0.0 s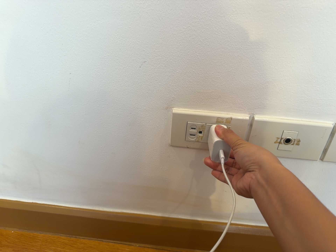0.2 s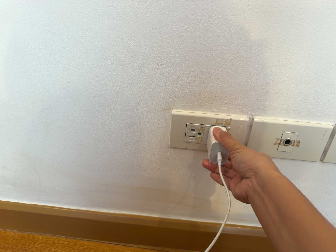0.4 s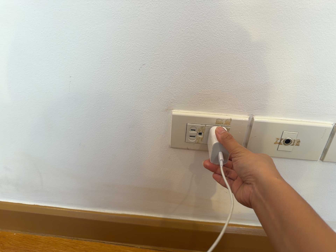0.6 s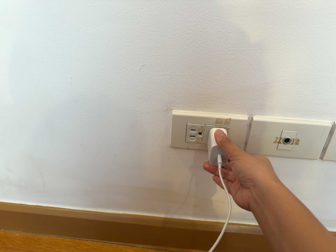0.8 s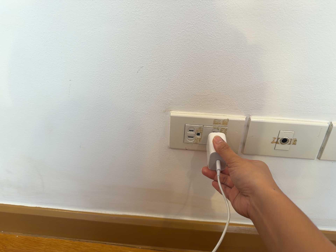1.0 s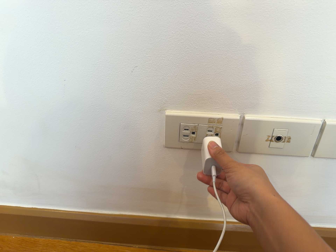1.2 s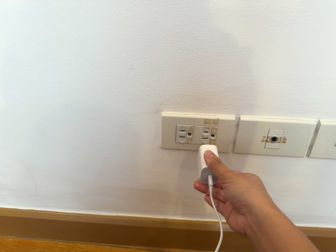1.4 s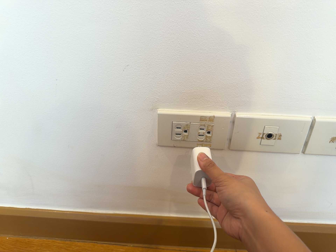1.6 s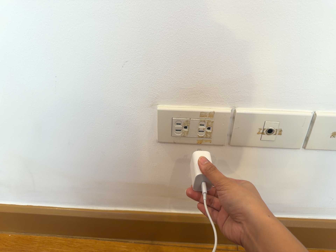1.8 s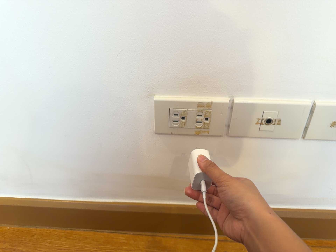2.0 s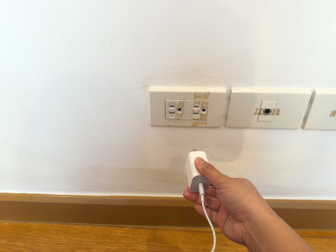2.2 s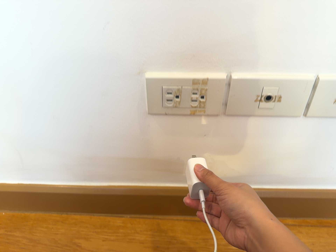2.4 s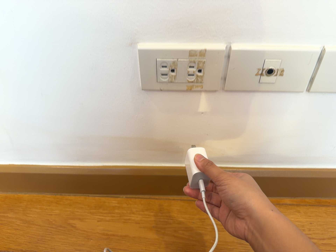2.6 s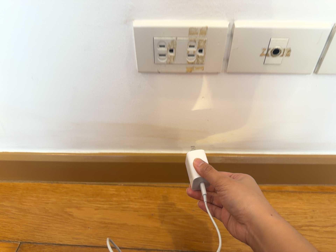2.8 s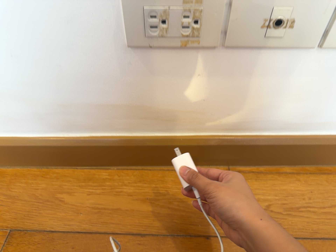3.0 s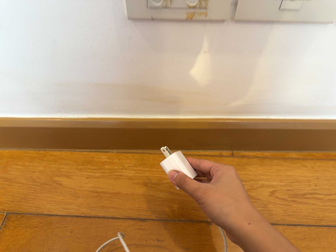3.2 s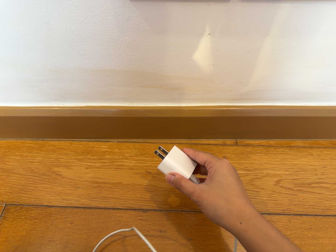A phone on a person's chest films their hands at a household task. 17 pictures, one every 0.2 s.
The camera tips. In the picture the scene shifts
upward.
0.0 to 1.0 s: The camera keeps its place and its aim.
1.0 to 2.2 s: The camera shifts only a little, or ends up much as it began.
2.2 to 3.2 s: The camera travels forward, about 10 cm, so what stands in front looms larger. Its aim tips toward the bottom of its view by about 15 degrees, and the scene shifts upward.
The film runs backward here.
